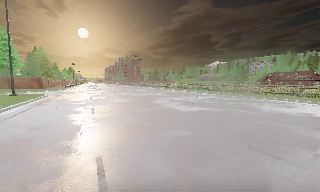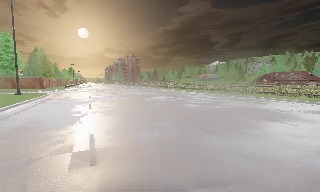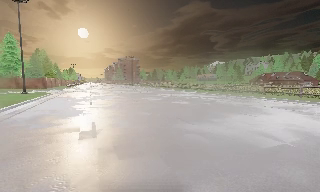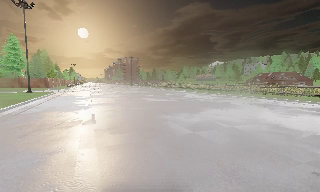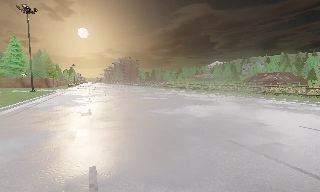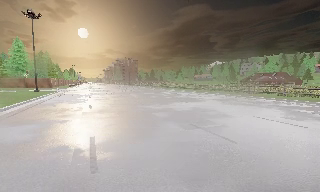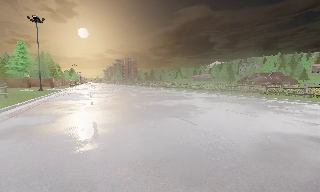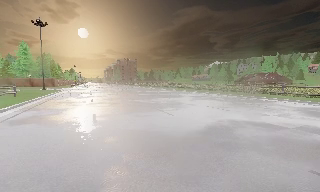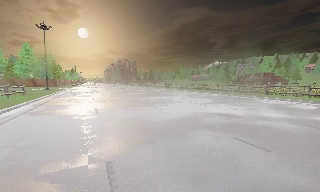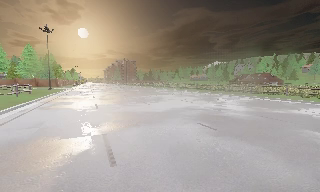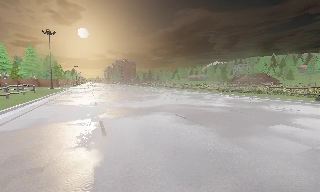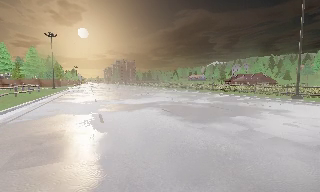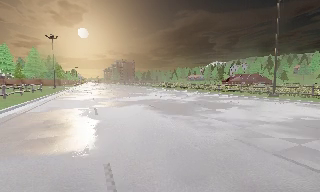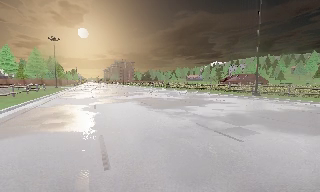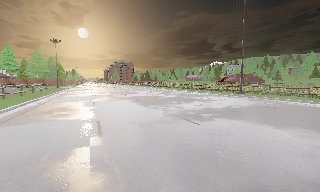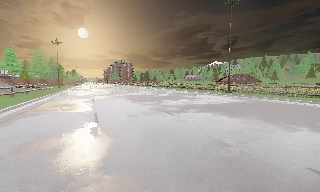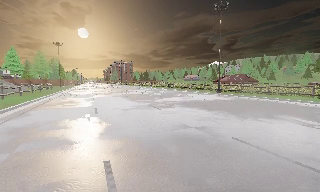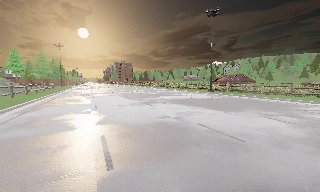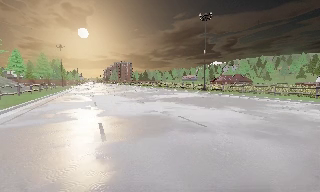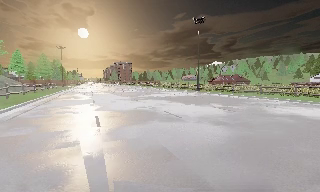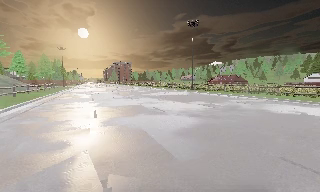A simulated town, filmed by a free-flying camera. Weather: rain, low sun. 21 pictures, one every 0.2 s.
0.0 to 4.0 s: The camera travels backward and to its right, about 35 m, so what stands in front gets smaller.
The film runs backward here.
